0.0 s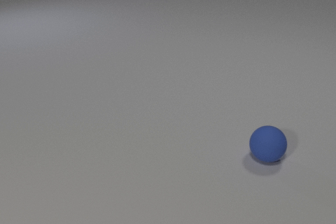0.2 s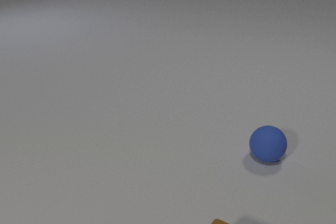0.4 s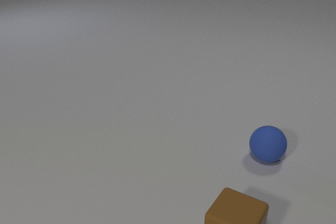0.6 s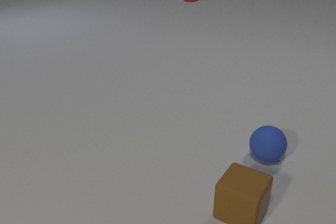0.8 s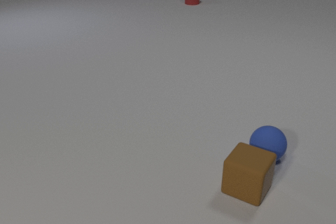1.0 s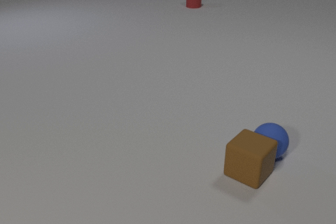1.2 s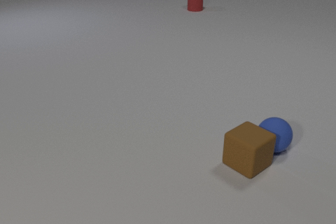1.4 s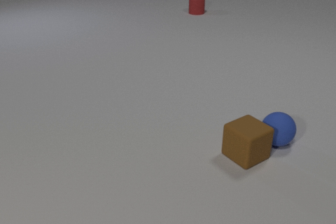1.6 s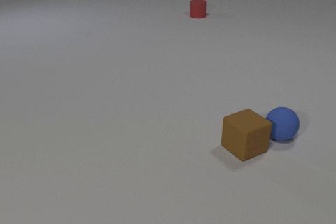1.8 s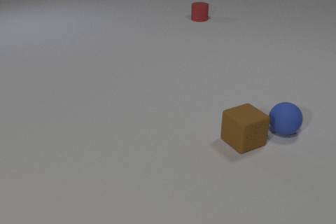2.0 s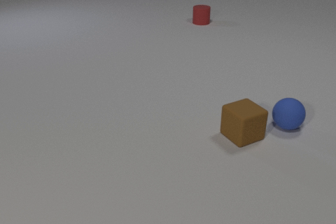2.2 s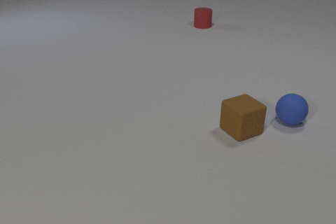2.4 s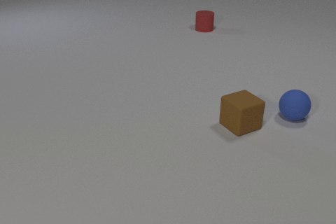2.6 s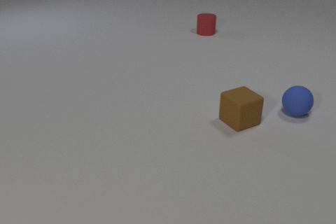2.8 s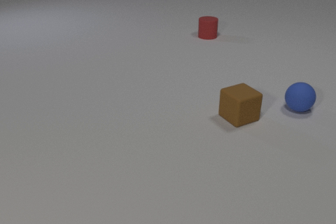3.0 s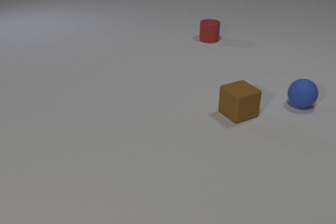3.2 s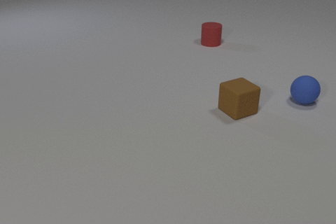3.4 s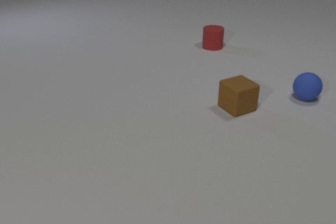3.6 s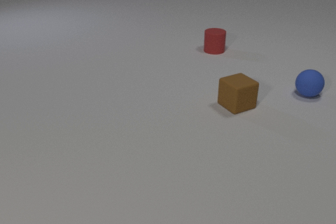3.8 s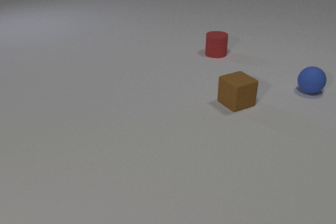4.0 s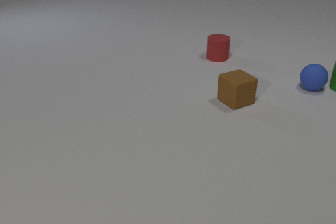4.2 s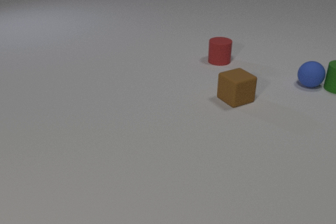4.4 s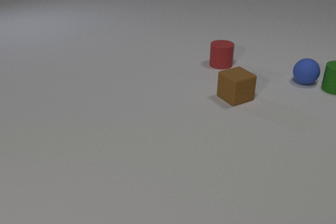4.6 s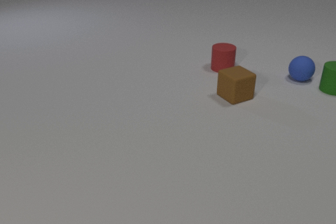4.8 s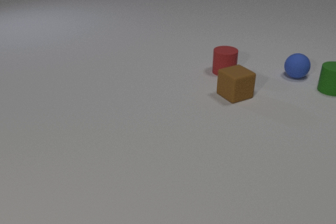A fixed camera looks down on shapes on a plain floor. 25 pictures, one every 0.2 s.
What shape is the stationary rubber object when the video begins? sphere.
How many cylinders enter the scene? 2.
How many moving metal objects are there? 0.
0.0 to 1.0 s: The brown rubber cube comes in at the bottom edge, slides away from the camera. The red rubber cylinder comes in at the top edge, slides toward the camera. The brown rubber cube and the blue rubber sphere collide.
1.0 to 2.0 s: The brown rubber cube slides away from the camera, spins clockwise seen from above by about 15 degrees, its near face sliding to the left. The blue rubber sphere rolls away from the camera. The red rubber cylinder slides toward the camera.
2.0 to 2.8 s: The brown rubber cube slides away from the camera. The blue rubber sphere rolls away from the camera. The red rubber cylinder slides toward the camera.
2.8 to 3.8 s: The brown rubber cube slides away from the camera. The blue rubber sphere rolls away from the camera. The red rubber cylinder slides toward the camera.
3.8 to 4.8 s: The brown rubber cube slides away from the camera. The blue rubber sphere rolls away from the camera and to the left. The green rubber cylinder comes in at the right edge, slides to the left and toward the camera. The red rubber cylinder slides toward the camera. The blue rubber sphere and the green rubber cylinder collide.
